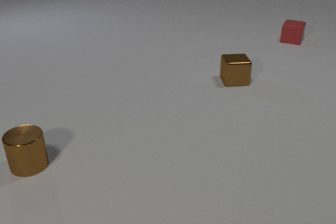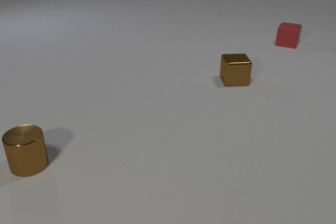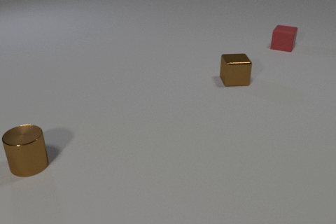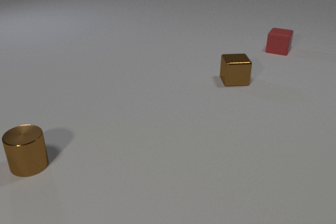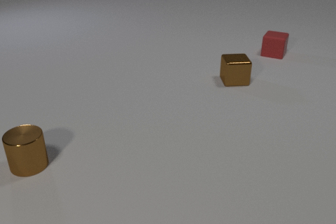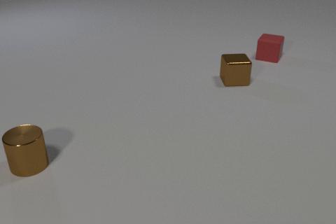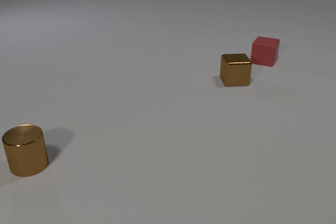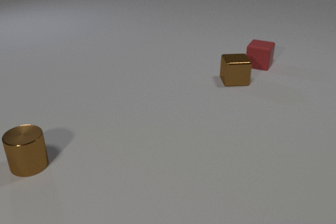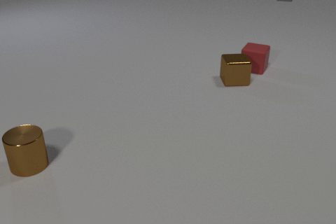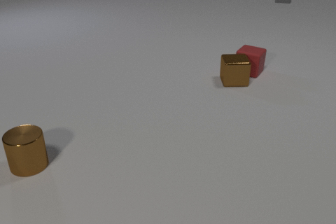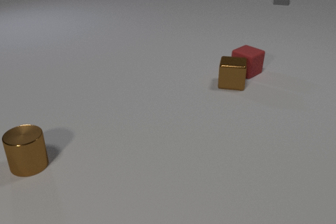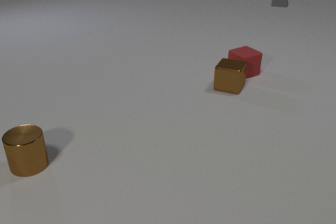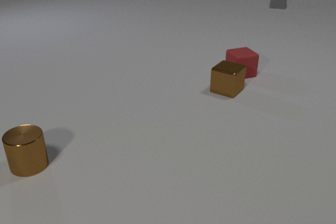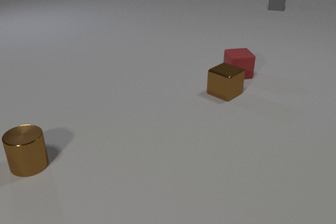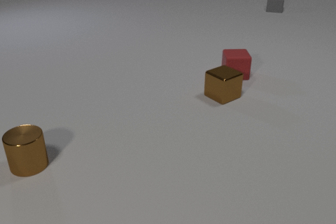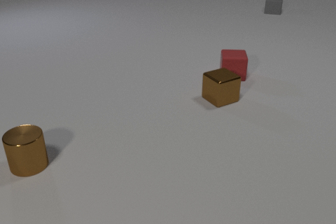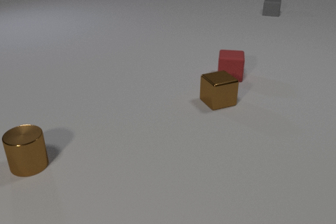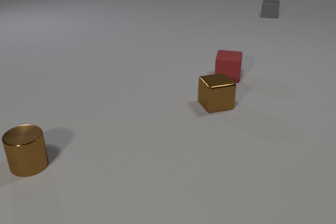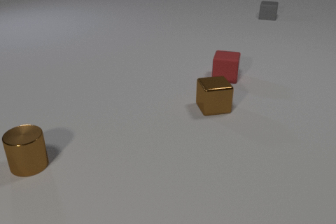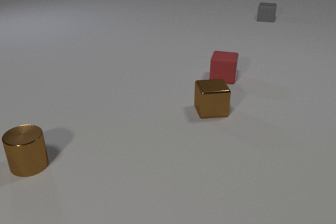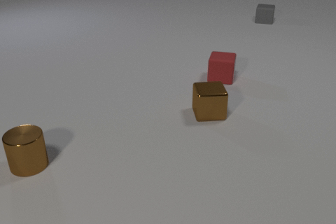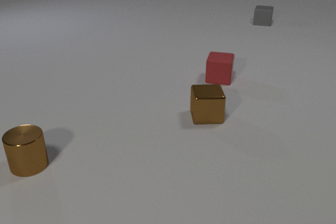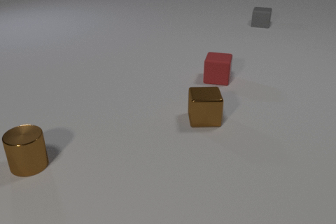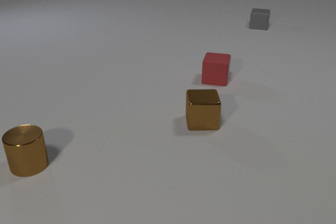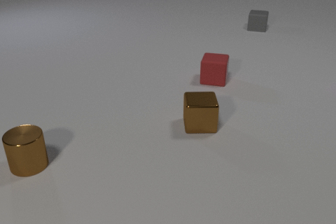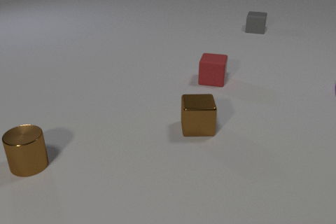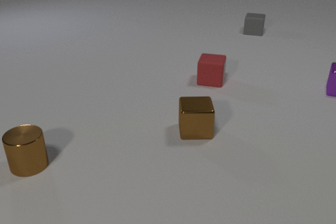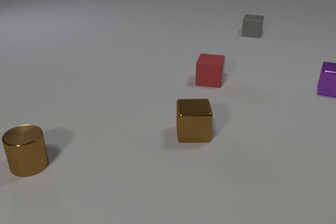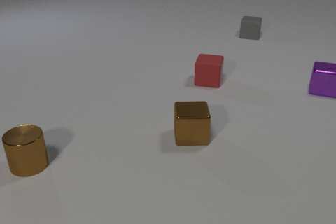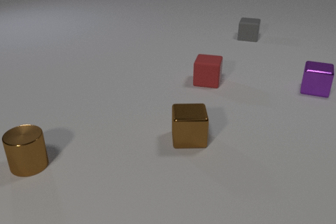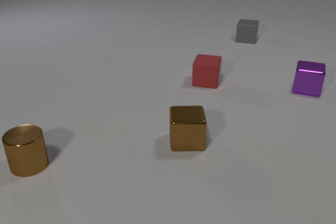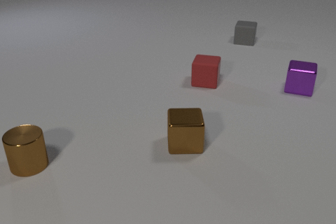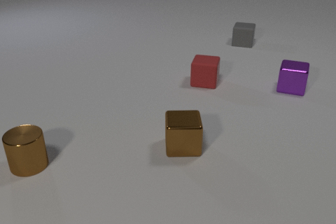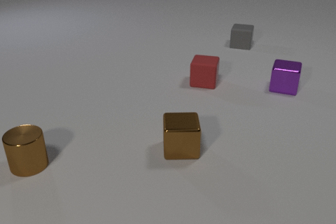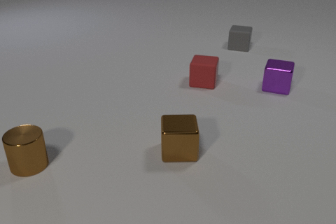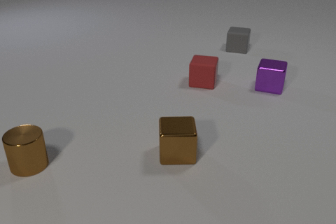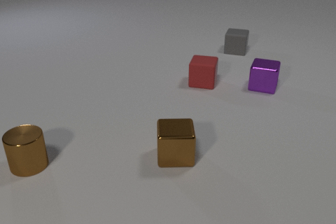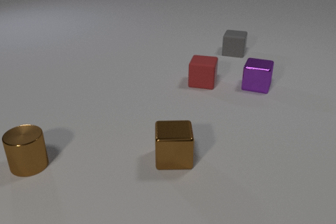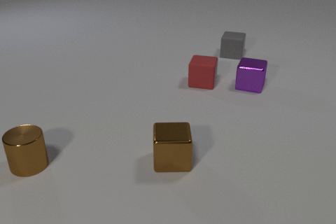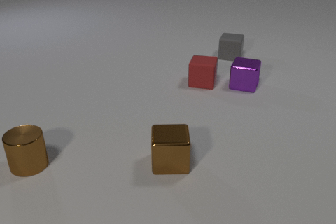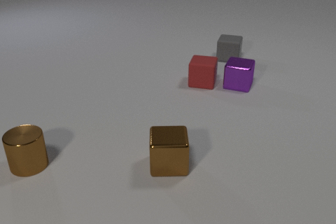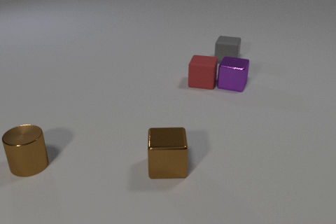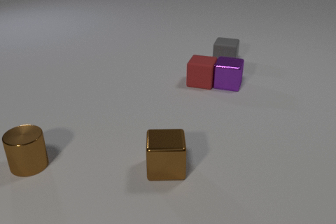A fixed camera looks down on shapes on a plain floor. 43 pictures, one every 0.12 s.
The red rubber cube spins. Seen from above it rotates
clockwise.
The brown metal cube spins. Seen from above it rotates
clockwise.
0.00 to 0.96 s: The red rubber cube slides toward the camera. The gray rubber cube comes in at the top edge, slides toward the camera.
0.96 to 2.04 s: The red rubber cube slides toward the camera and to the left, spins so that its near face slides to the left, clockwise seen from above. The brown metal cube slides toward the camera, spins clockwise seen from above by about 75 degrees, its near face sliding to the left. The gray rubber cube slides toward the camera. The red rubber cube and the brown metal cube collide.
2.04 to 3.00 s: The red rubber cube slides to the left and toward the camera. The brown metal cube slides toward the camera. The gray rubber cube slides toward the camera.
3.00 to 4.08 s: The red rubber cube slides to the left and toward the camera. The brown metal cube slides toward the camera and to the left. The purple metal cube slides to the left. The gray rubber cube slides toward the camera.
4.08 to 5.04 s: The brown metal cube slides toward the camera and to the left. The purple metal cube slides to the left. The gray rubber cube slides toward the camera. The red rubber cube and the purple metal cube collide.
What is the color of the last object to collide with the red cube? purple.
How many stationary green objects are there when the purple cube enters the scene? 0.
What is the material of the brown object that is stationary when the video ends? metal.
